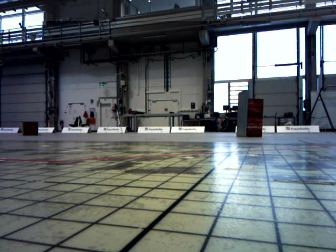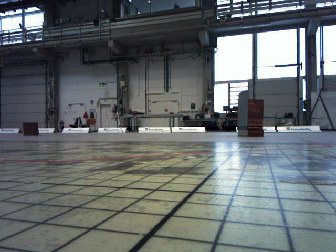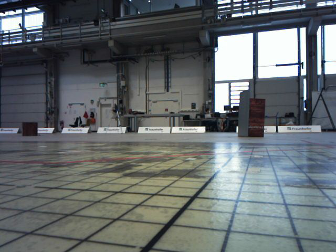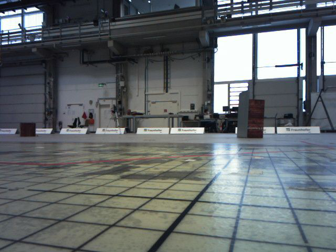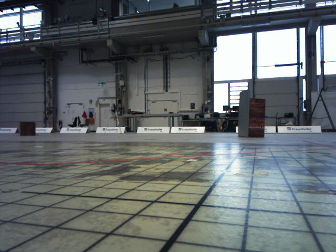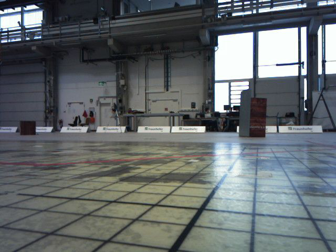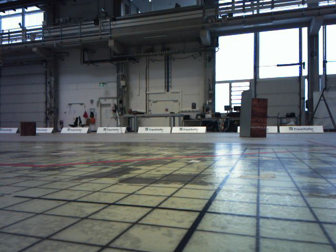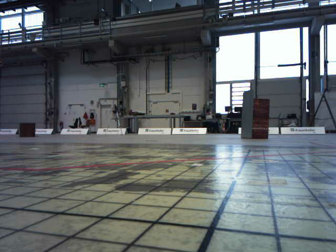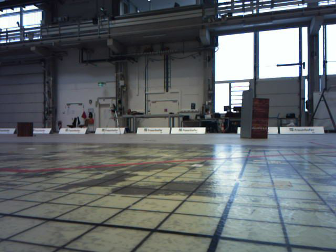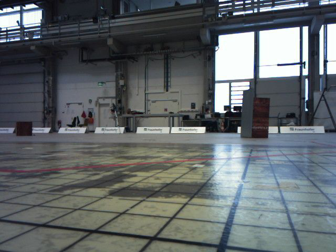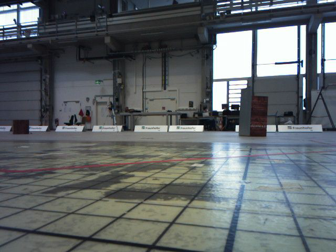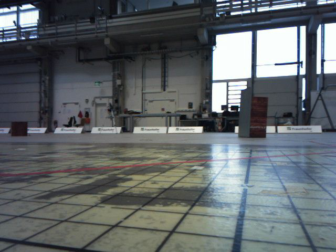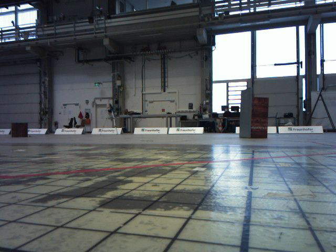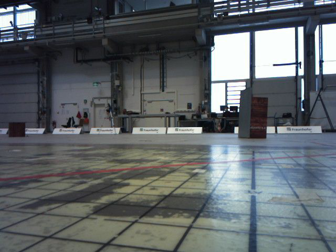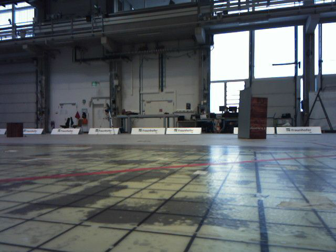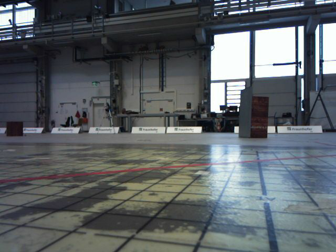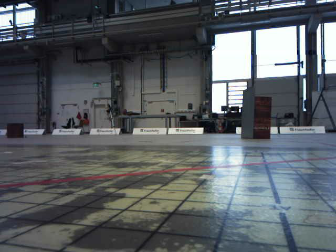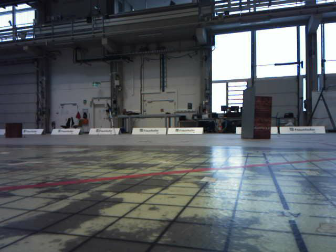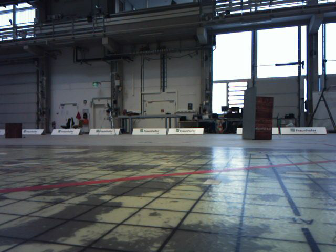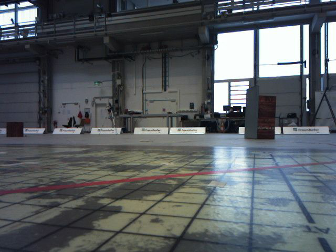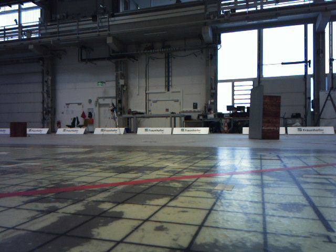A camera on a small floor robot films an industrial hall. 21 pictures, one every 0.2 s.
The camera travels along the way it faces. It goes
forward.
0.0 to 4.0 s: The camera travels forward, about 0.8 m, so what stands in front looms larger.
The film runs forward here.
